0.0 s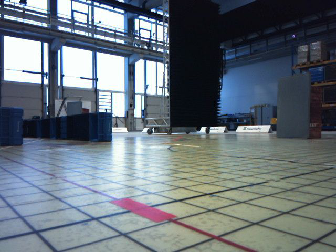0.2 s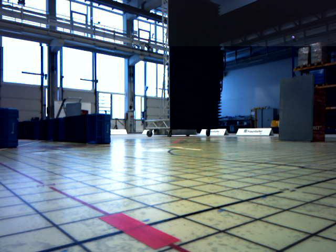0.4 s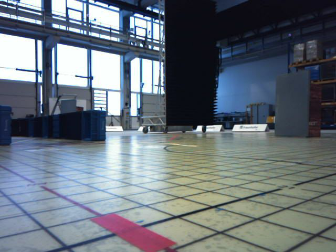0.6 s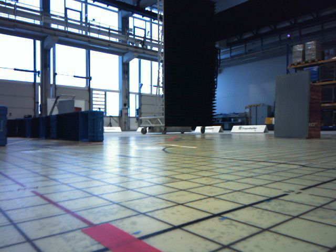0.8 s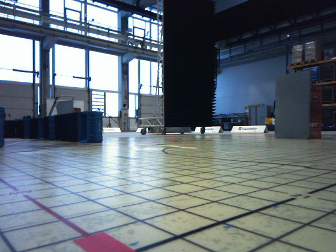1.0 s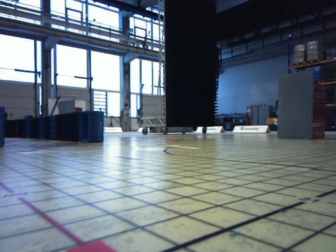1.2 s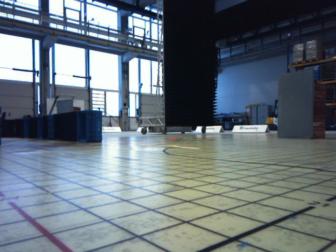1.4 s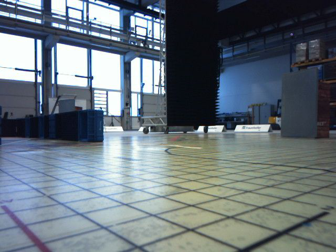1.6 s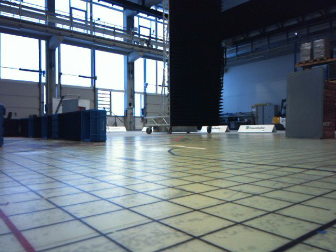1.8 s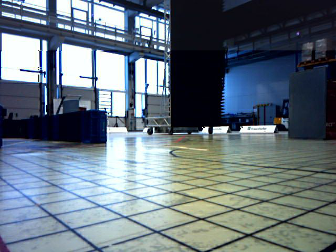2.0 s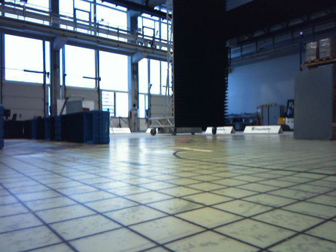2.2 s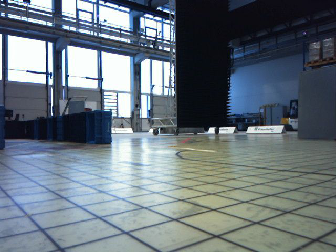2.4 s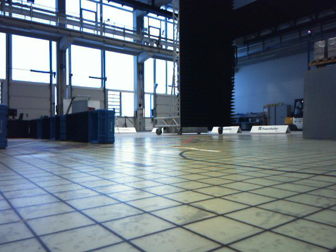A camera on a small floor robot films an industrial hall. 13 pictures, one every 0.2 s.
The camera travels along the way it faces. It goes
forward.
0.0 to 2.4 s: The camera travels forward, about 0.5 m, so what stands in front looms larger.
The film runs forward here.
